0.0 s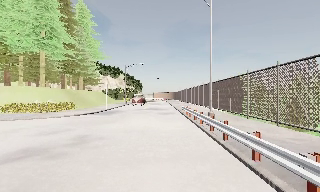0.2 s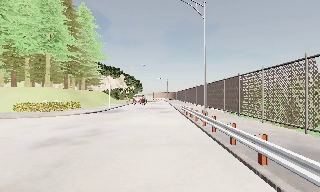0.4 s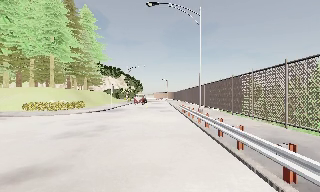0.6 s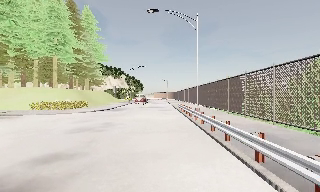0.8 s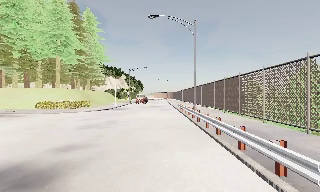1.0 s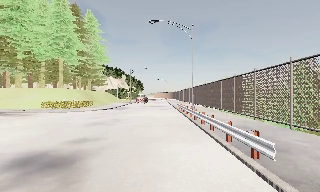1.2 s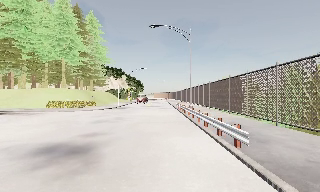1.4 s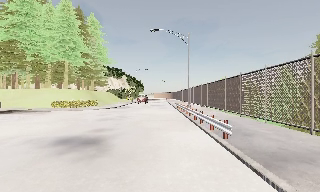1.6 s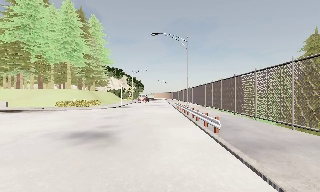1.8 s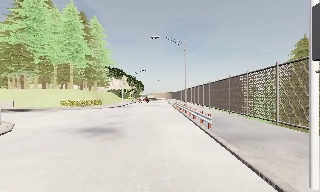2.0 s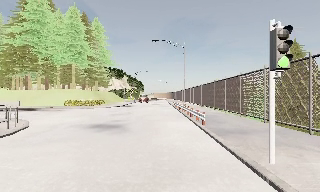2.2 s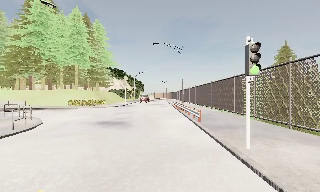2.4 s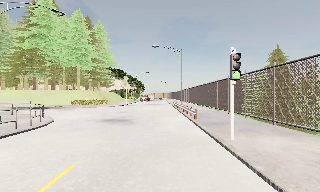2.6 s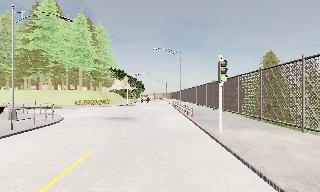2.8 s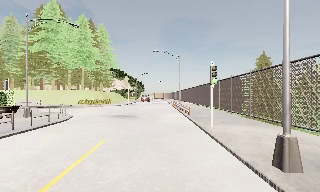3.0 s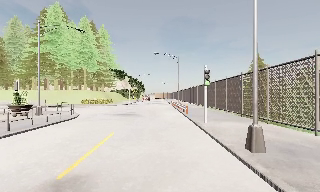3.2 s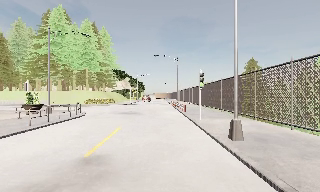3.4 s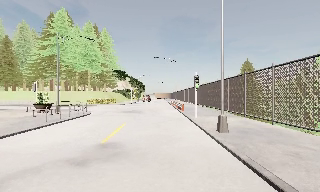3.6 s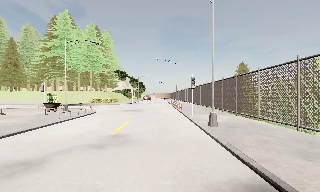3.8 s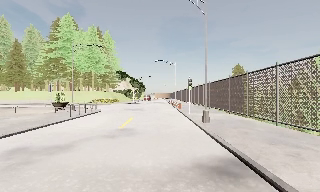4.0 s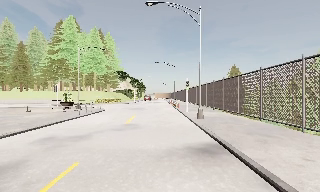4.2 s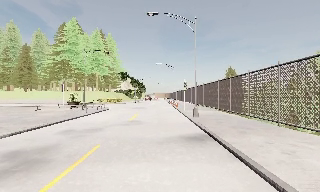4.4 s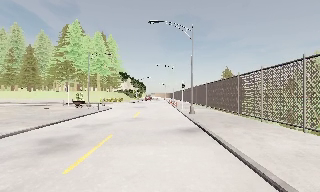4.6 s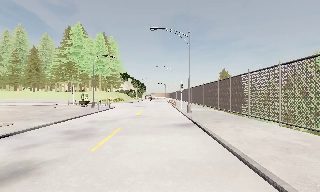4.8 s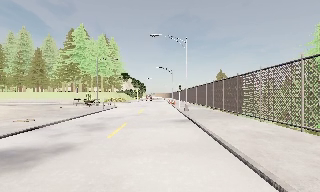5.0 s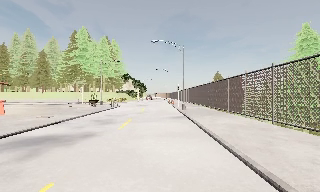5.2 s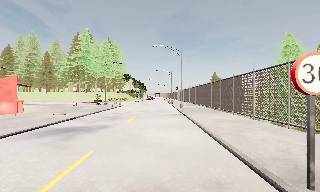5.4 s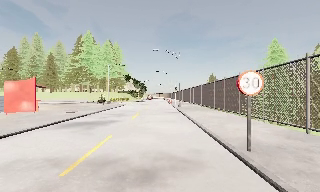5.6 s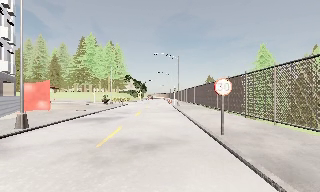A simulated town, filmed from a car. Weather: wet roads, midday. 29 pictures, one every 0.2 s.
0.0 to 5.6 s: The camera travels backward, about 35 m, so what stands in front gets smaller. It gains speed.
The film runs backward here.
